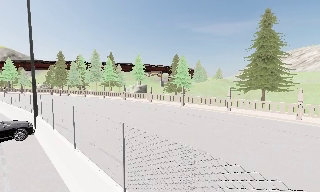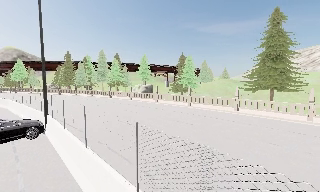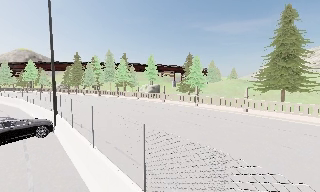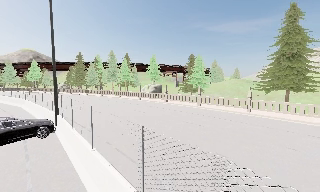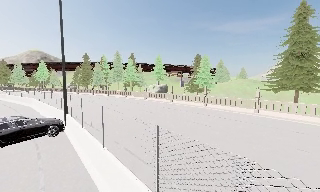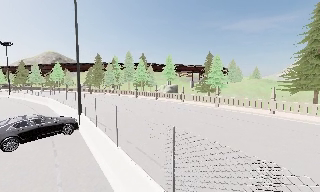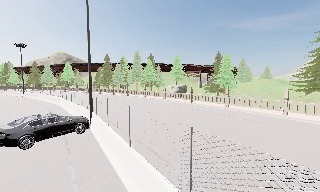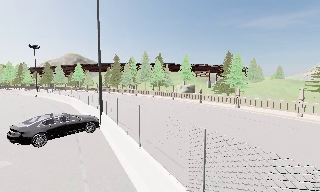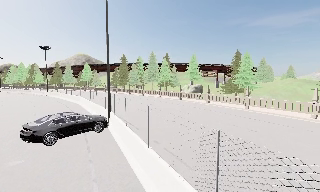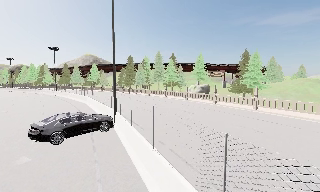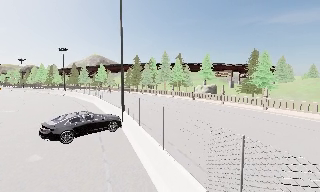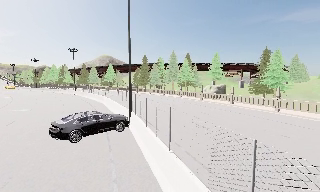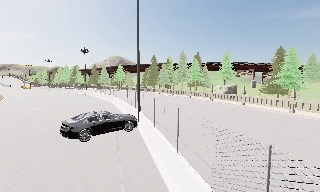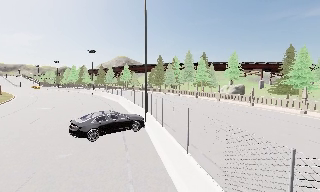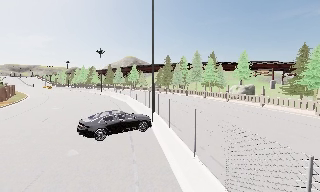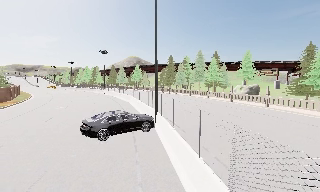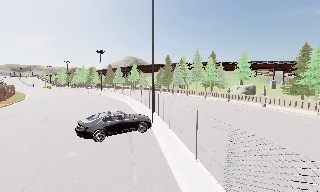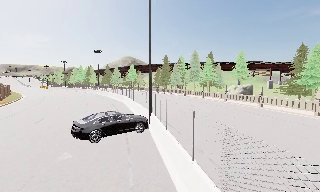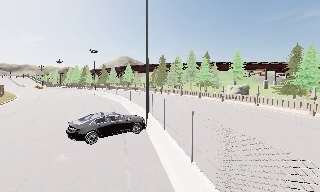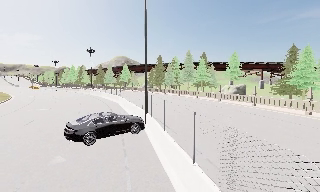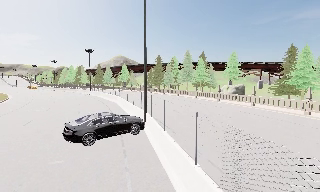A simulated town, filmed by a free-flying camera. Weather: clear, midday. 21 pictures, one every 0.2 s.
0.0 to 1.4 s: The camera swings to its left by about 15 degrees, and the scene slides to the right. It travels to its left, about 1 m, so close, fixed things drift to the right.
1.4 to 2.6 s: The camera swings to its left by about 15 degrees, and the scene slides to the right. It travels forward, about 0.5 m, so what stands in front looms larger.
2.6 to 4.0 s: The camera travels forward, about 0.5 m, so what stands in front looms larger.
The film runs backward here.
